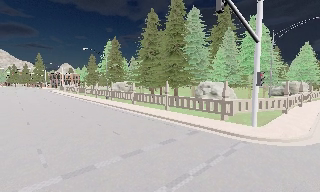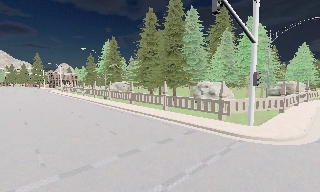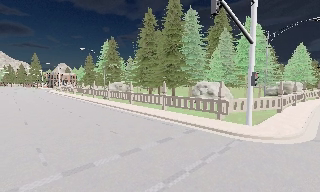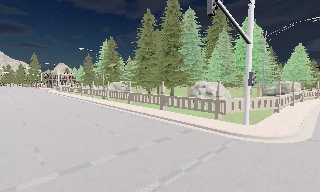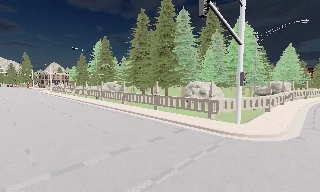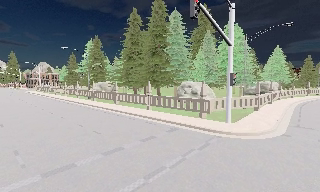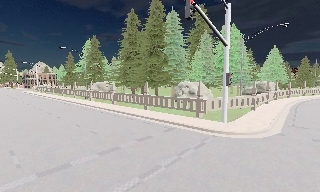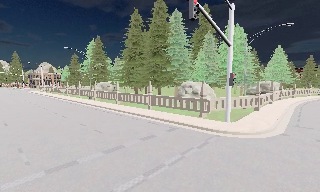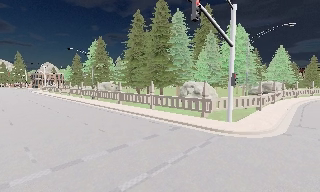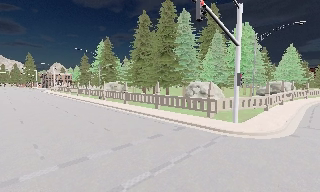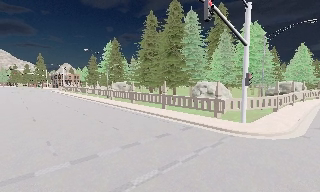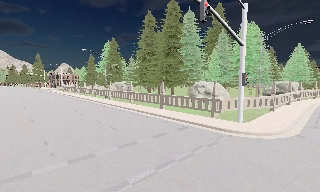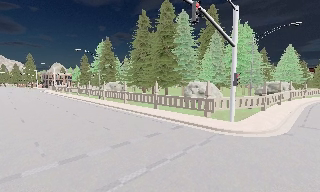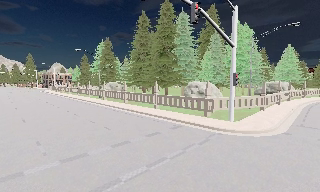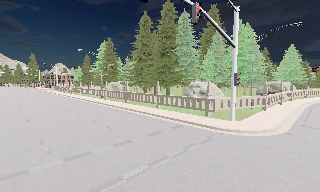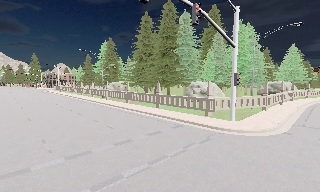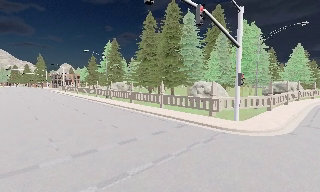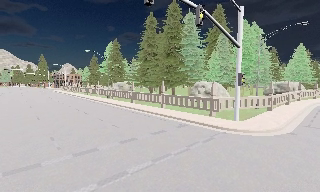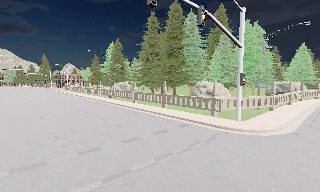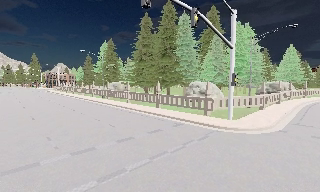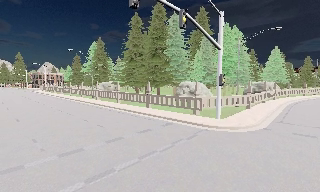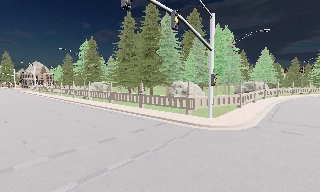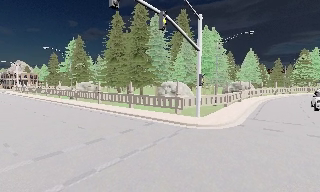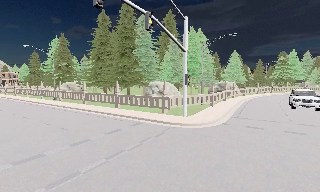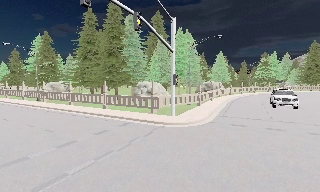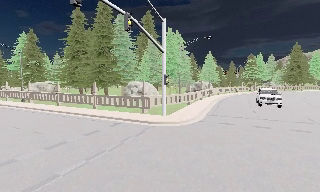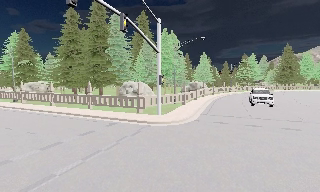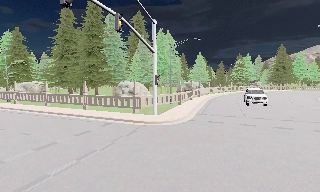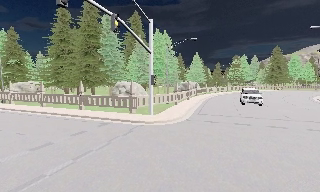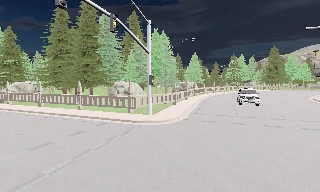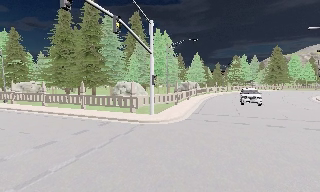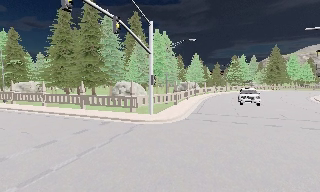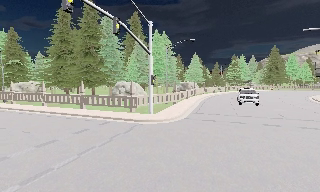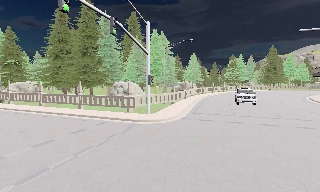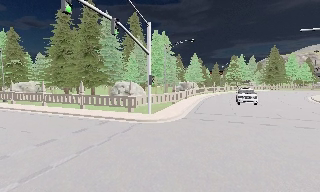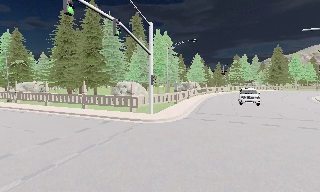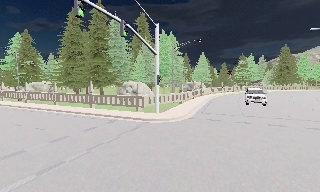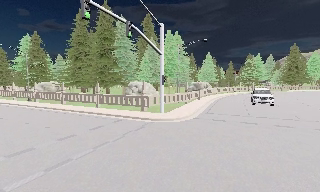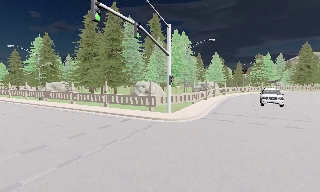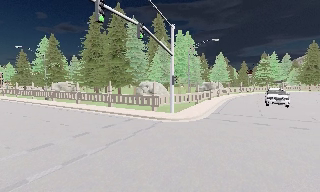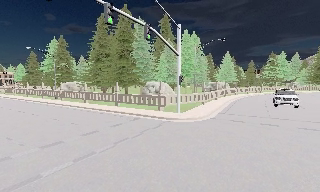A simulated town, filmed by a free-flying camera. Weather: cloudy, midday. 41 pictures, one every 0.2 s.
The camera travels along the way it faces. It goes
backward.
0.0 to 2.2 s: The camera travels backward, about 1 m, so what stands in front gets smaller.
2.2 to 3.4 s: The camera travels backward, about 0.5 m, so what stands in front gets smaller.
3.4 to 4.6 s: The camera pans to its right, which is clockwise from overhead, by about 15 degrees.
4.6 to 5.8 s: The camera swings to its right by about 10 degrees, and the scene slides to the left. It travels backward, about 0.5 m, so what stands in front gets smaller.
5.8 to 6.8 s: The camera shifts only a little, or ends up much as it began.
6.8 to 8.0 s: The camera pans to its left, which is counterclockwise from overhead, by about 10 degrees. It travels backward, about 0.5 m, so what stands in front gets smaller.
The film runs backward here.
